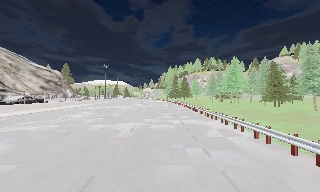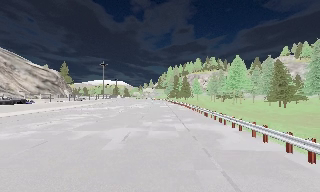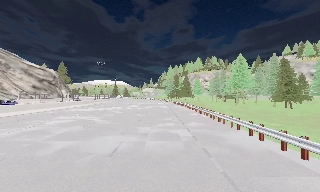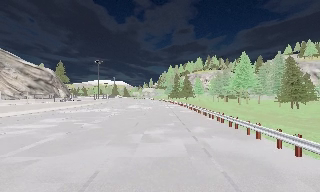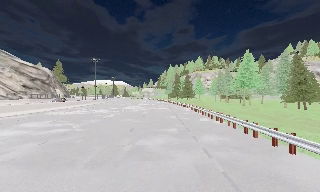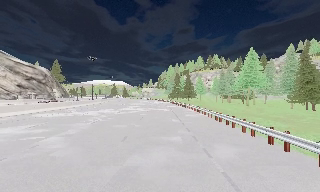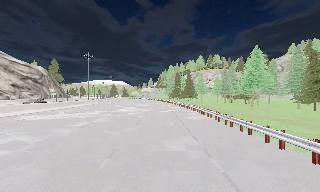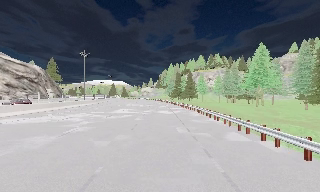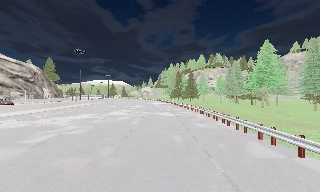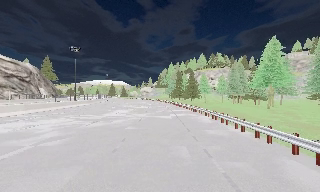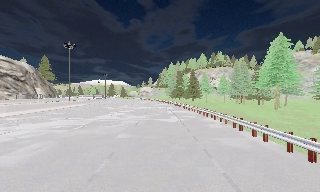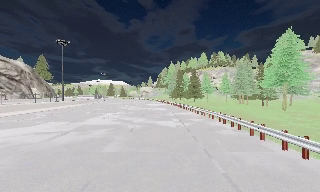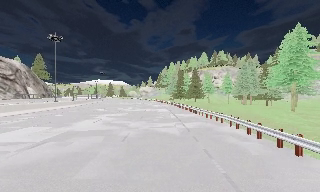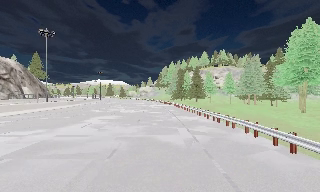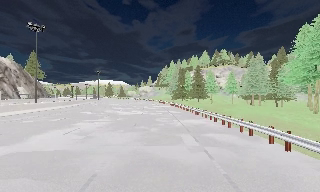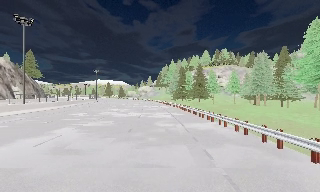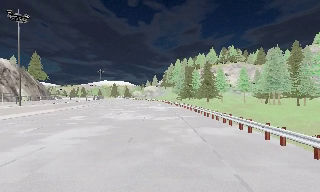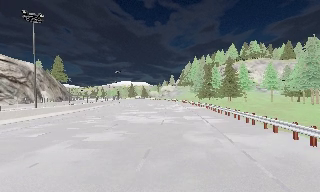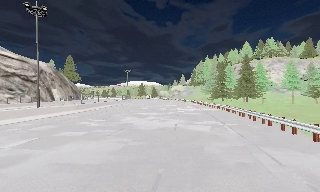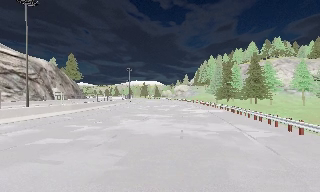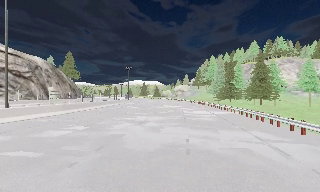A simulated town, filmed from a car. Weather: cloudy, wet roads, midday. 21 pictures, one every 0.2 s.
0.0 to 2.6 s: The camera travels forward, about 25 m, so what stands in front looms larger.
2.6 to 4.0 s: The scene slides to the right, as the camera pans about 15 degrees to its left. It travels forward, about 14 m, so what stands in front looms larger.
The film runs forward here.
